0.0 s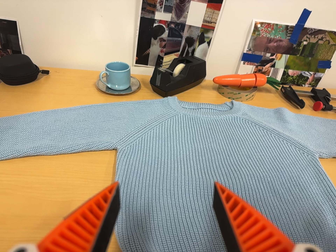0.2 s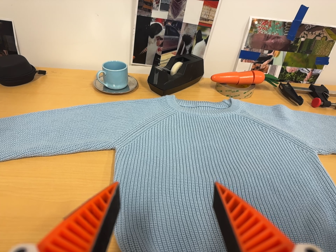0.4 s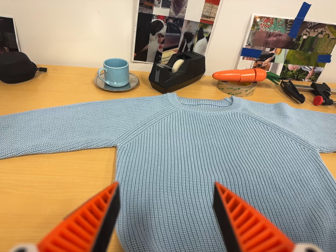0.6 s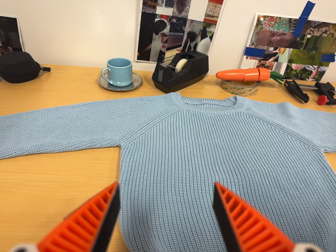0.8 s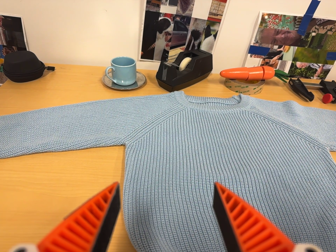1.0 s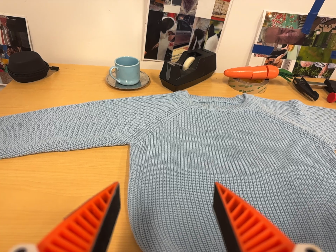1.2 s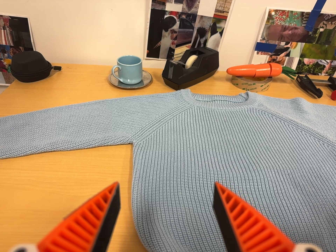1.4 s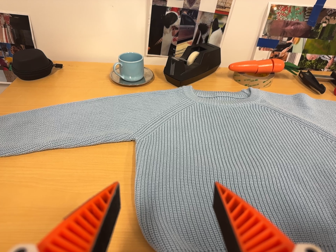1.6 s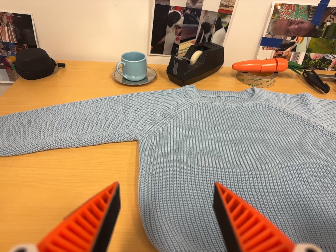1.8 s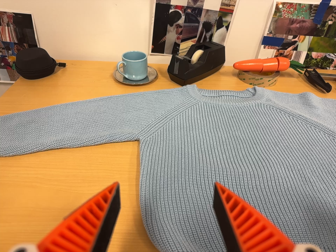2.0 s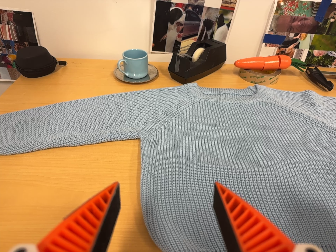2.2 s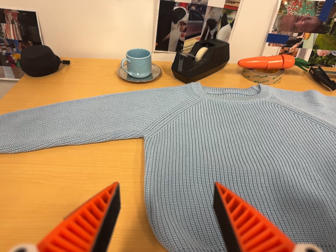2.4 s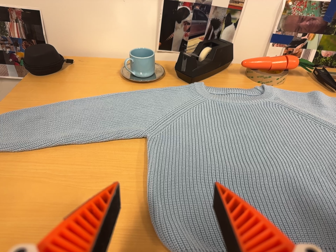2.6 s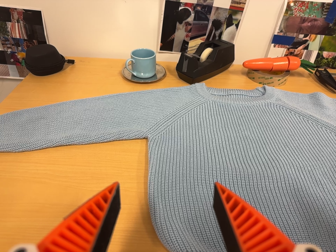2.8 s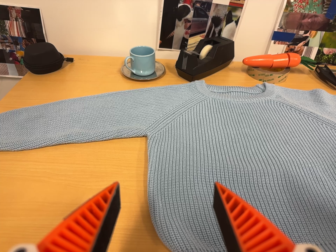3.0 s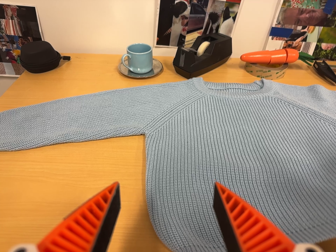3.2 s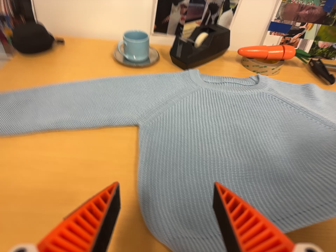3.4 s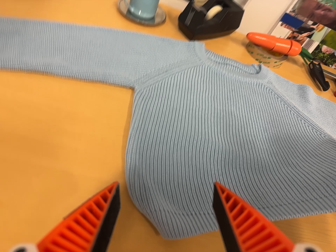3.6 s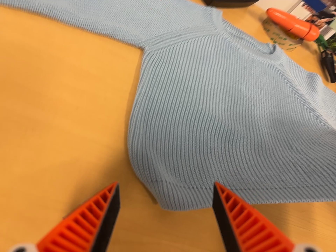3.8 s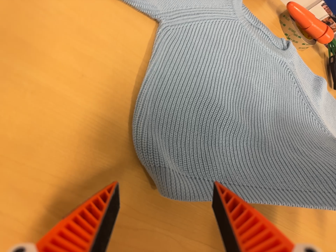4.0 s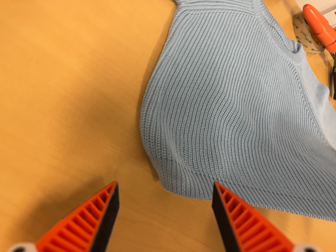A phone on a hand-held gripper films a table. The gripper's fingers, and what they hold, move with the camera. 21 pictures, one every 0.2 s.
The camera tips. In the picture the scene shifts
upward.
The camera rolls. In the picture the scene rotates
clockwise.
0.0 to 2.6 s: The camera shifts only a little, or ends up much as it began.
2.6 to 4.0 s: The camera pans to its right by about 20 degrees. It travels to its left and forward, about 14 cm. Its aim tips toward the bottom of its view by about 25 degrees, and the scene shifts upward. It rolls about its line of sight by about 40 degrees, and the scene rotates clockwise.
The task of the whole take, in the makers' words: fold up.
The film runs forward here.
